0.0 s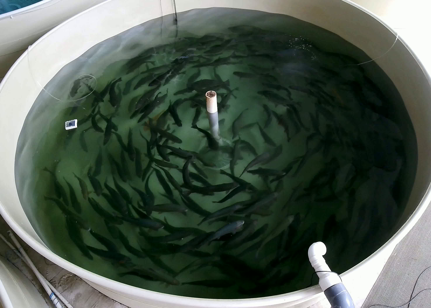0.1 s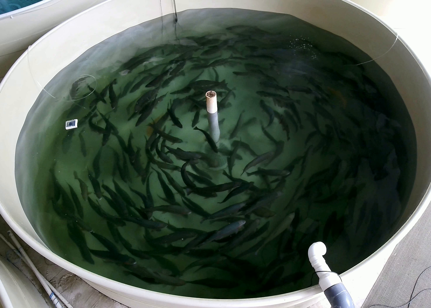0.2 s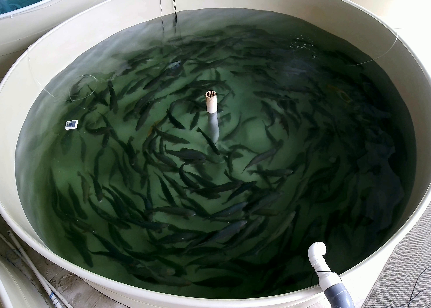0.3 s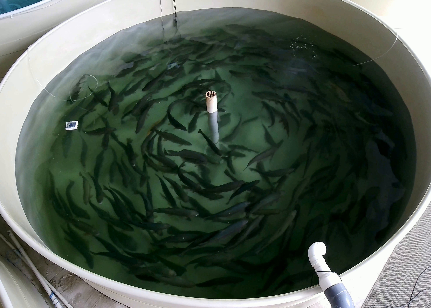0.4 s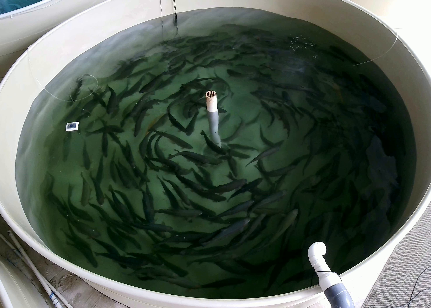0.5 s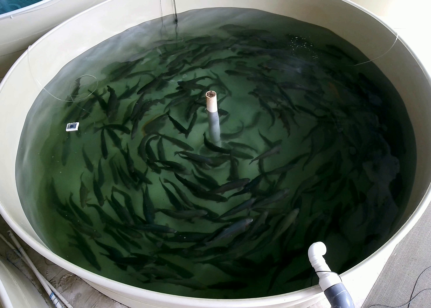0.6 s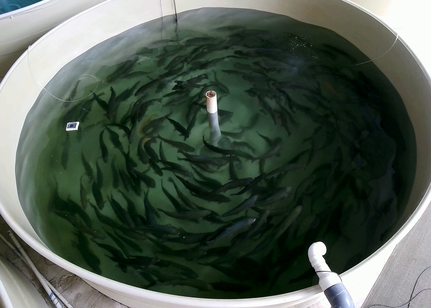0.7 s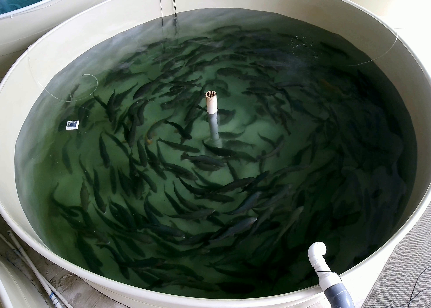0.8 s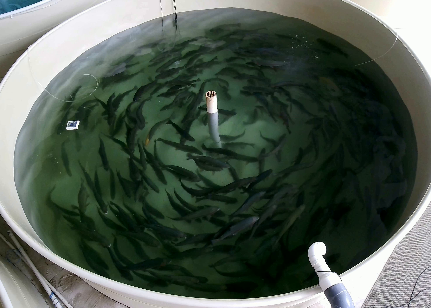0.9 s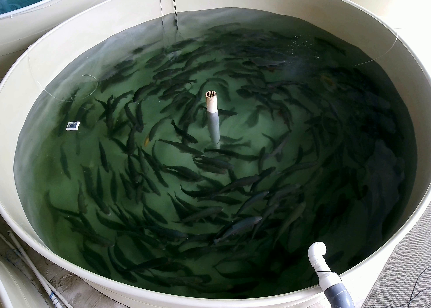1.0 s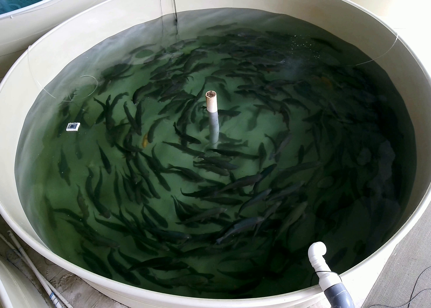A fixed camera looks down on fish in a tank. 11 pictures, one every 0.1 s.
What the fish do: Normal cruising.
